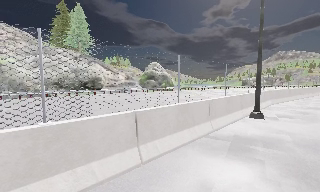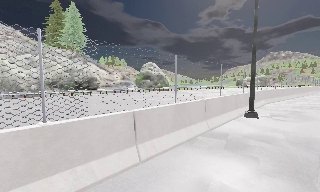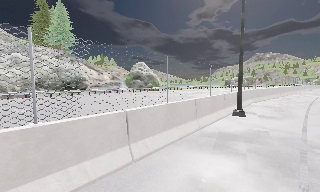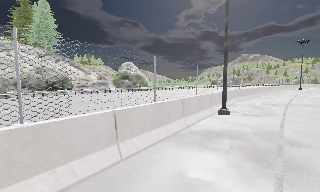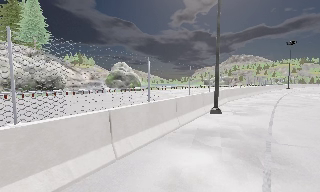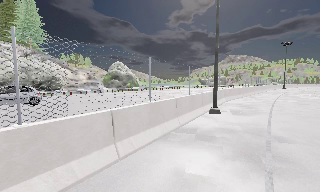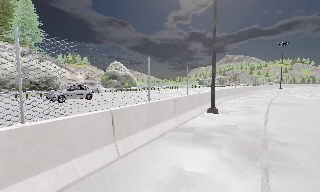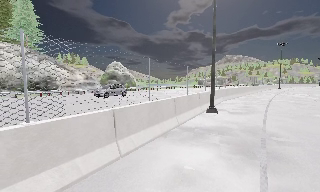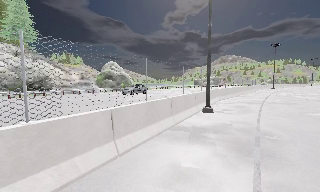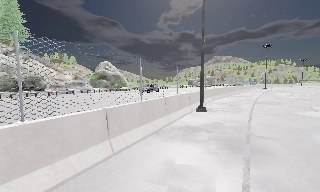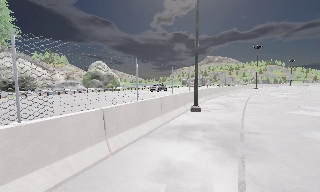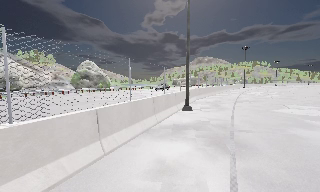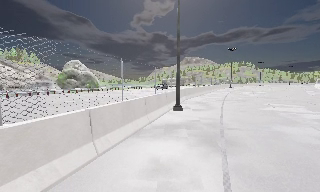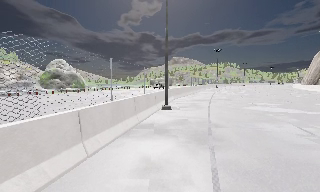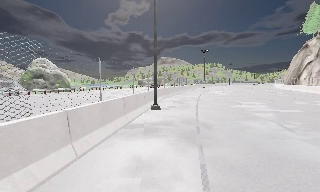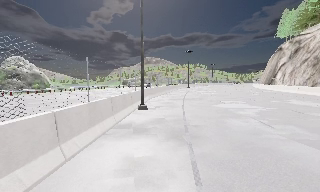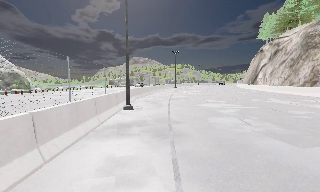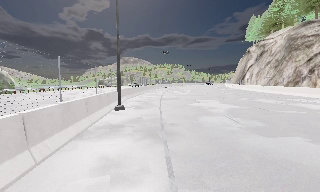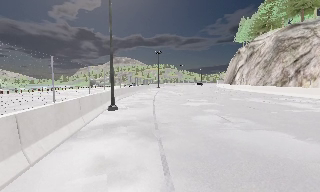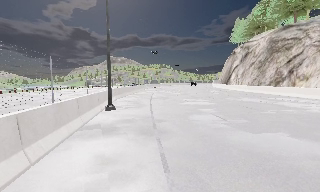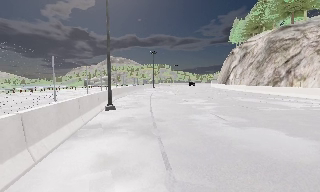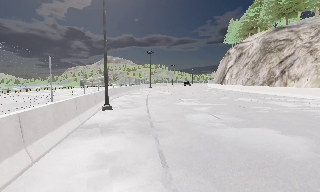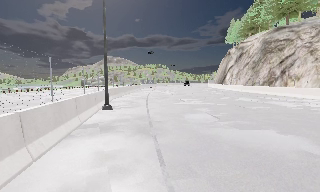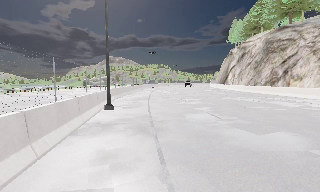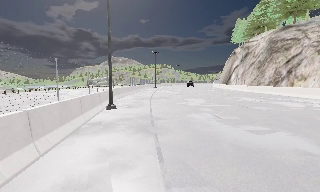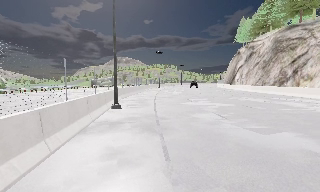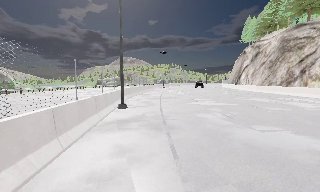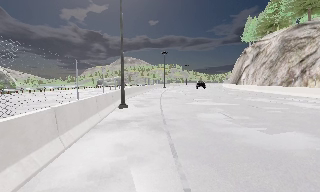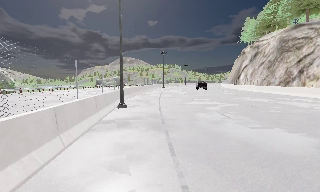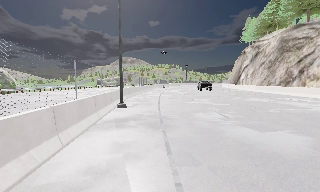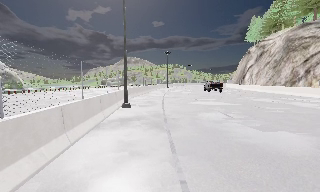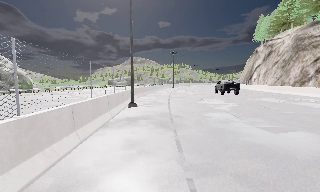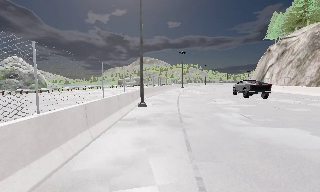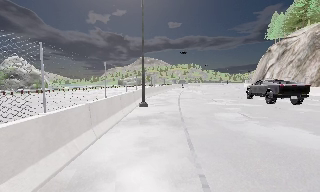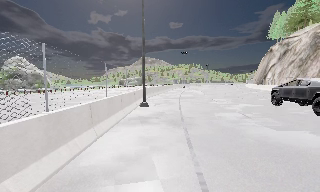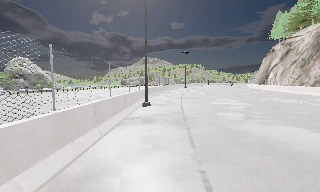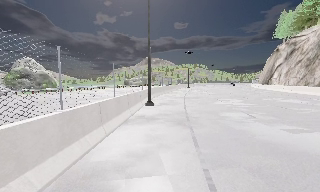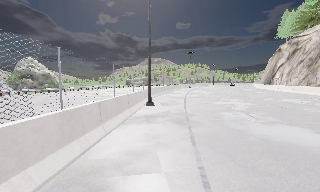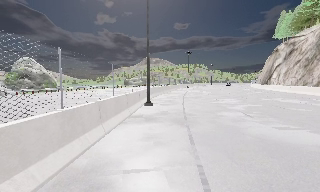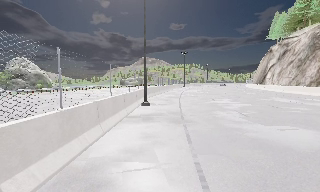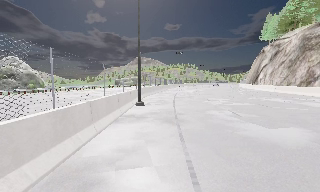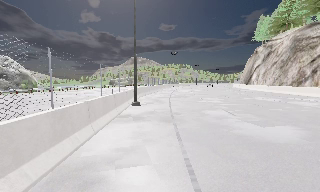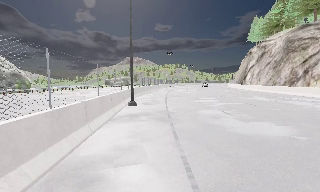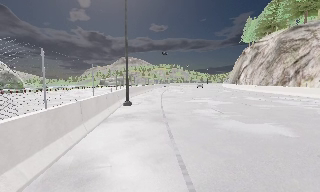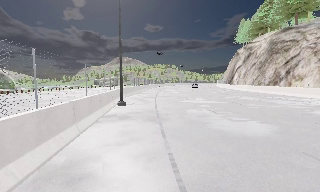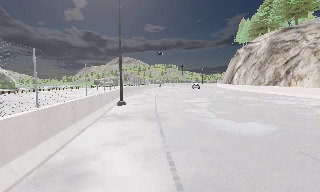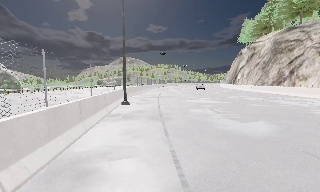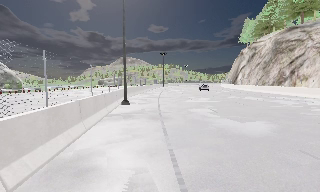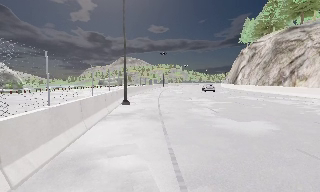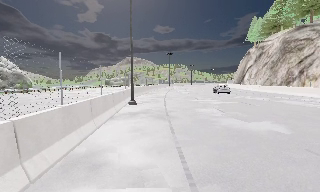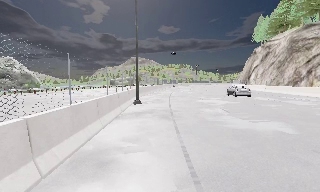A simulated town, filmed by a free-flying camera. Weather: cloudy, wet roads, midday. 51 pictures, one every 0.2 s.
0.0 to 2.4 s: The scene slides to the left, as the camera pans about 25 degrees to its right. It travels backward and to its left, about 1 m, so what stands in front gets smaller.
2.4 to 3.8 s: The camera pans to its right, which is clockwise from overhead, by about 25 degrees. It travels backward, about 0.5 m, so what stands in front gets smaller.
3.8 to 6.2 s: The camera travels backward, about 1 m, so what stands in front gets smaller.
6.2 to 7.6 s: The camera travels backward, about 0.5 m, so what stands in front gets smaller.
7.6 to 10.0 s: The camera travels backward, about 1 m, so what stands in front gets smaller.
The film runs backward here.
